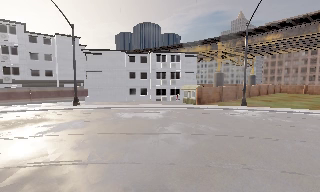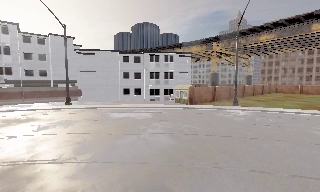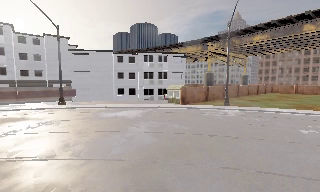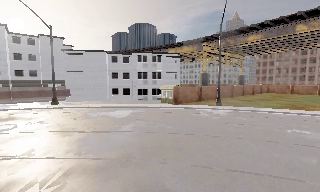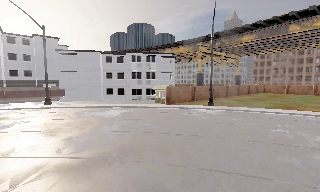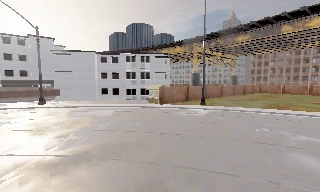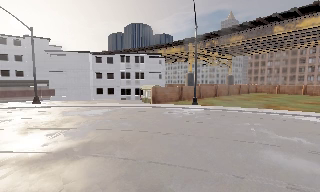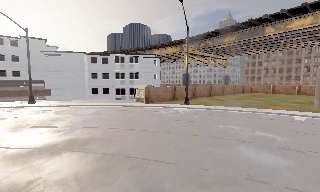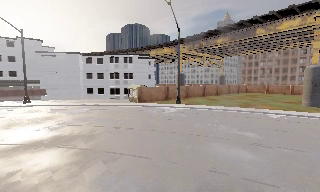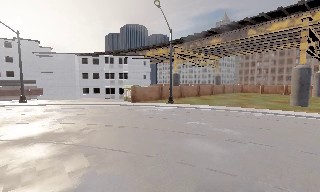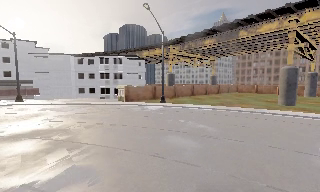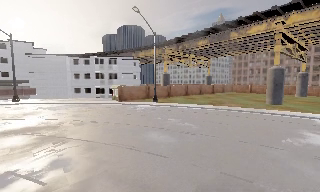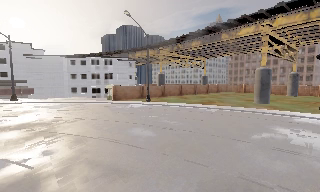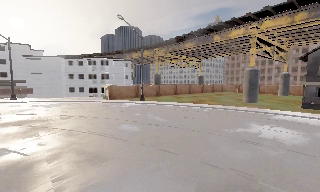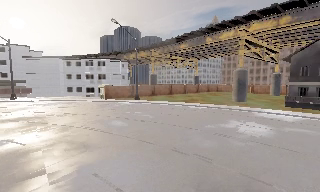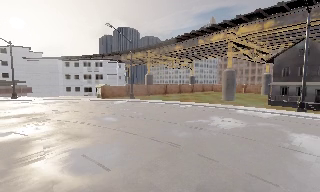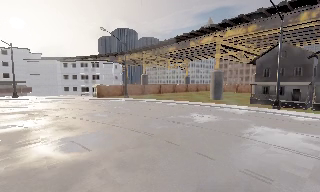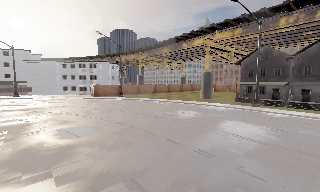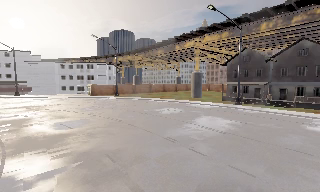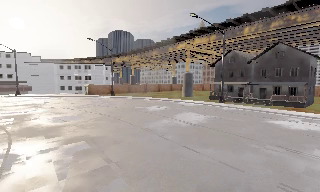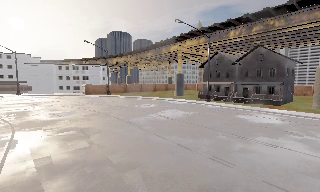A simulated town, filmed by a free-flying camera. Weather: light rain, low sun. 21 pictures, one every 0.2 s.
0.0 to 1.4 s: The camera travels to its right, about 7 m, so close, fixed things drift to the left.
1.4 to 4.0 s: The camera travels backward and to its right, about 25 m, so what stands in front gets smaller. It gains speed.
The film runs forward here.
